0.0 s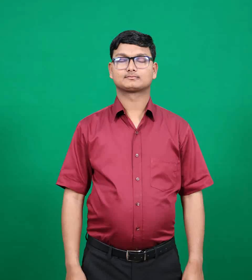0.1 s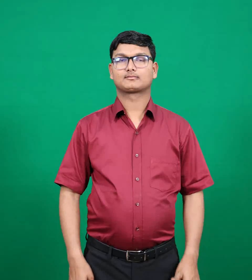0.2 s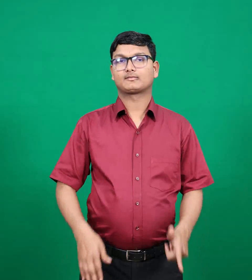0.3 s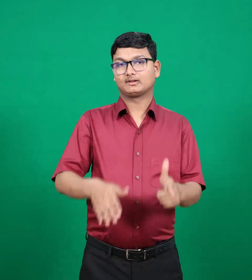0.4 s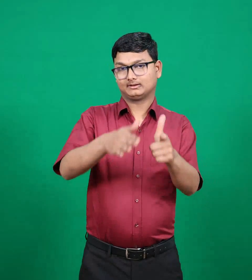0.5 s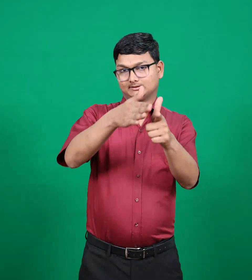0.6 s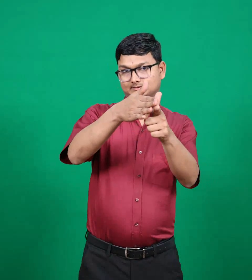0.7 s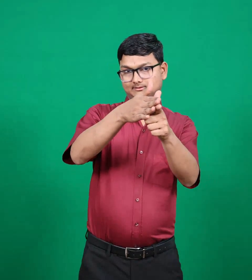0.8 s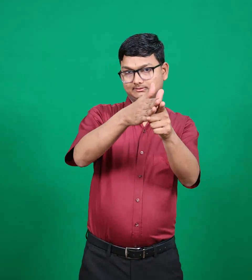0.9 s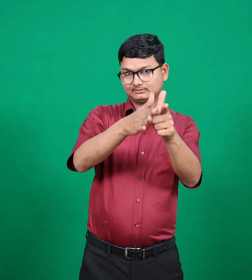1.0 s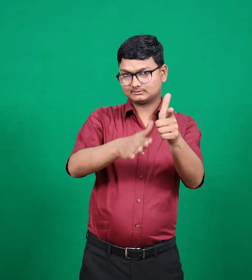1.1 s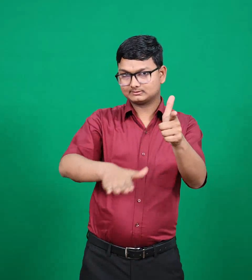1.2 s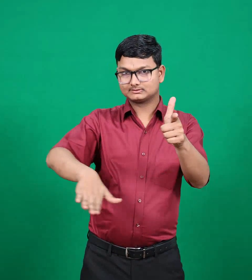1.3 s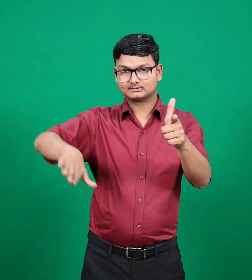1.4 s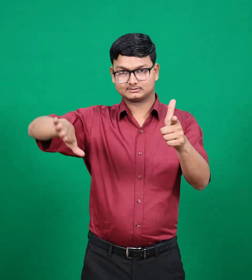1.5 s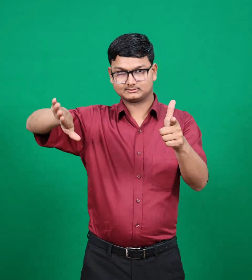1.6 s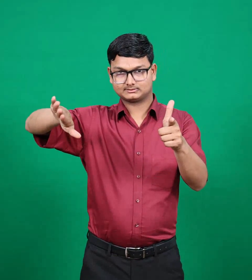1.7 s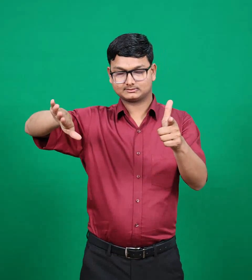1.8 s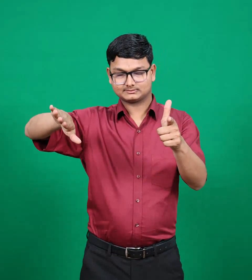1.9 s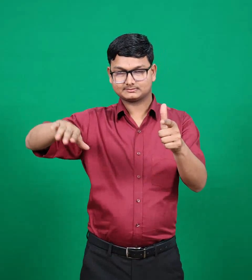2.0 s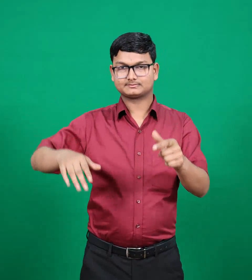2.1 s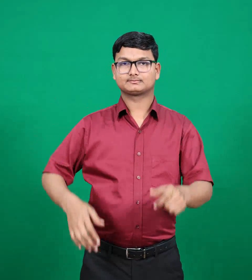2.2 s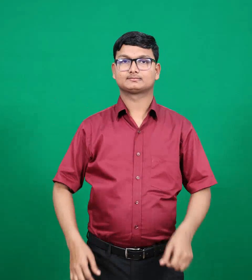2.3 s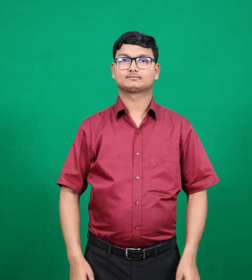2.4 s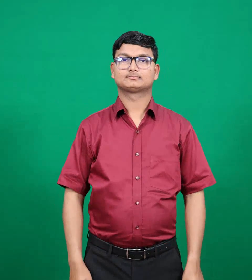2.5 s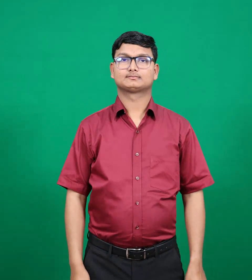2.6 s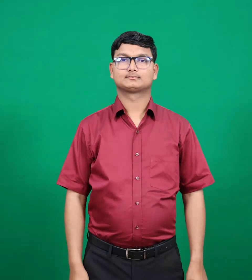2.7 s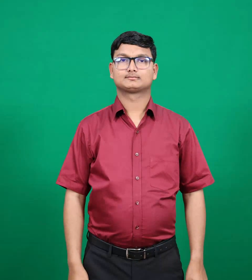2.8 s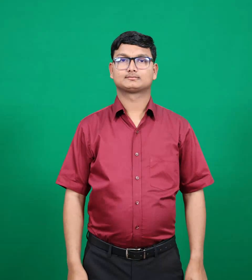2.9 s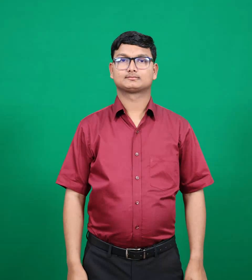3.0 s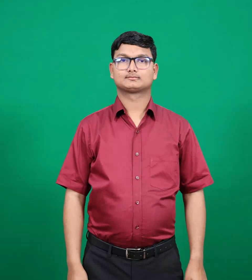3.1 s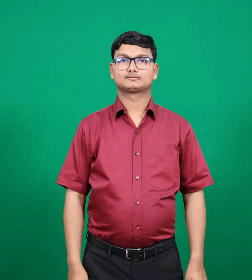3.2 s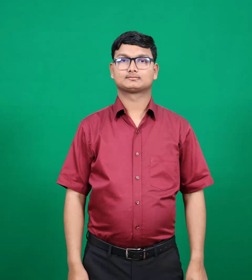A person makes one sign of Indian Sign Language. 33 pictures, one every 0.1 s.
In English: kidron valley
